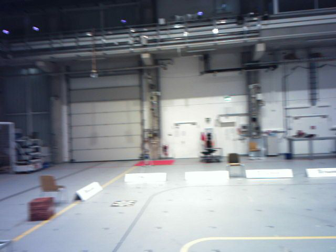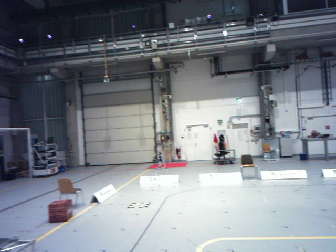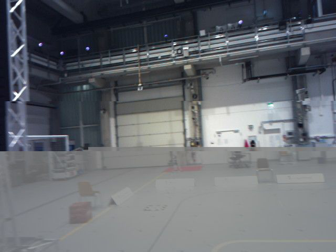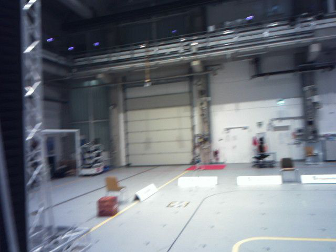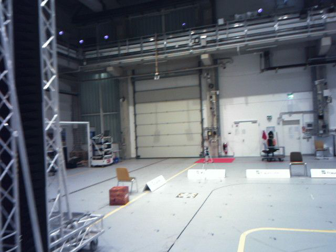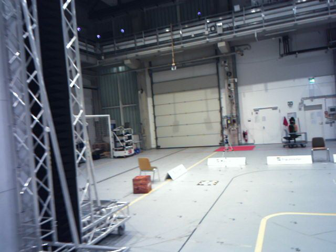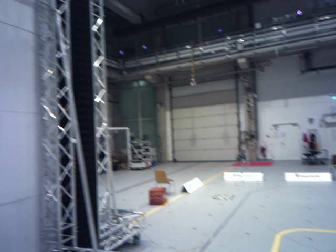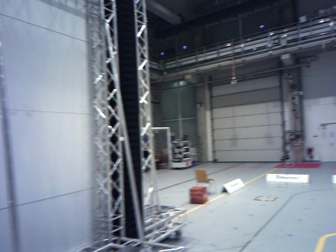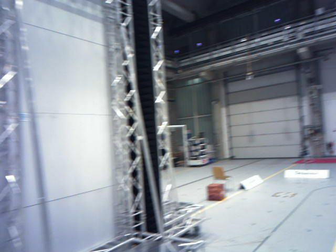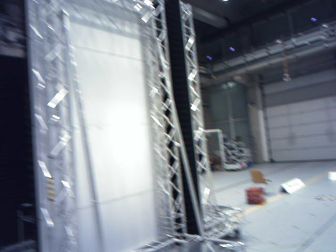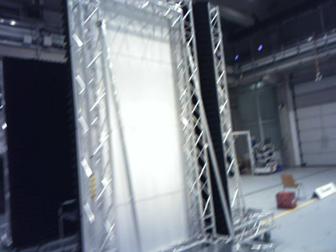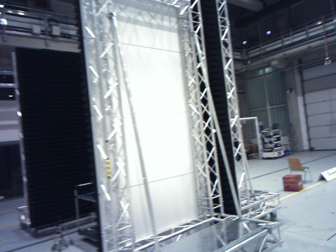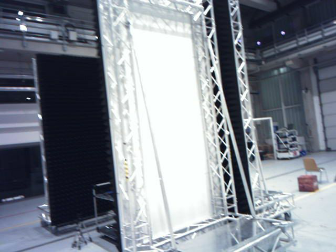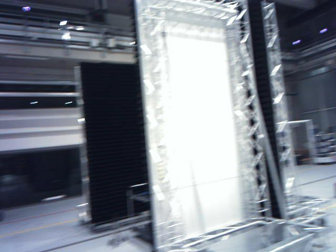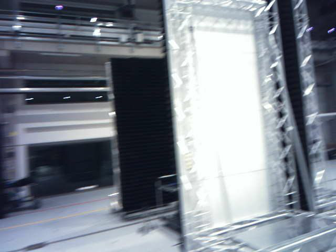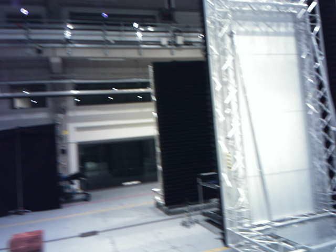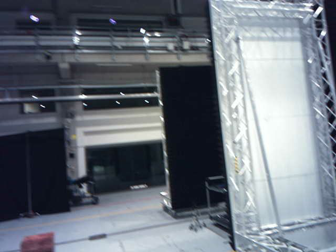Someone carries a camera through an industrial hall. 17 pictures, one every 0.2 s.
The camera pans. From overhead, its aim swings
counterclockwise.
The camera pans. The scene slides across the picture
to the right.
0.0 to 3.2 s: The camera swings to its left by about 70 degrees, and the scene slides to the right. It travels backward, about 3 m.
The film runs backward here.
